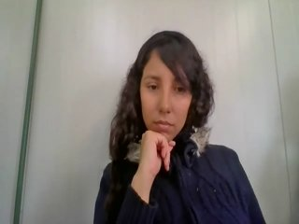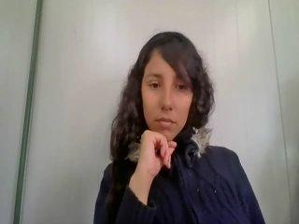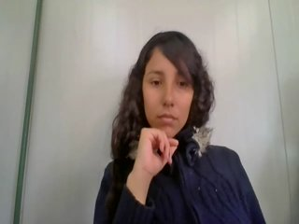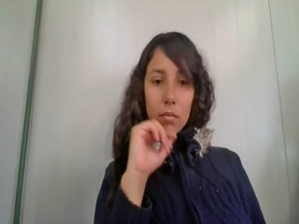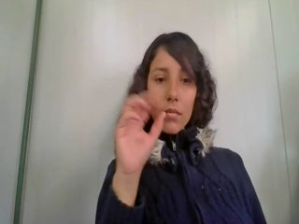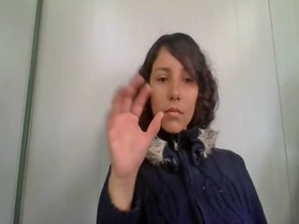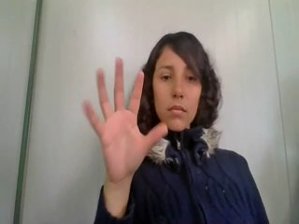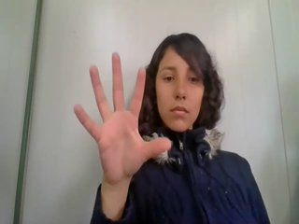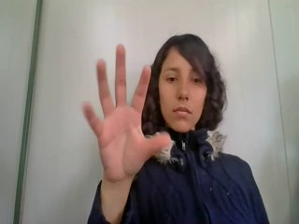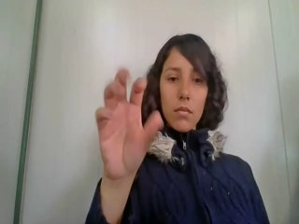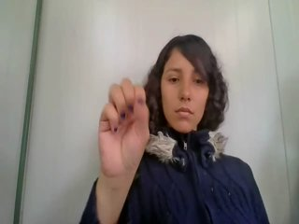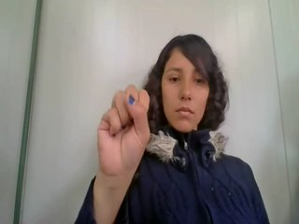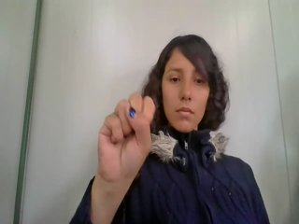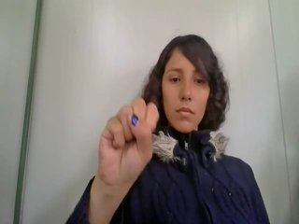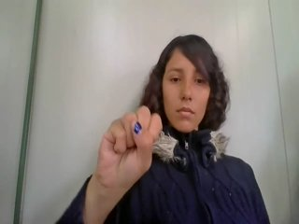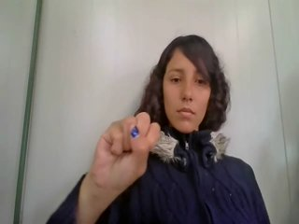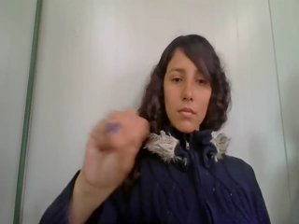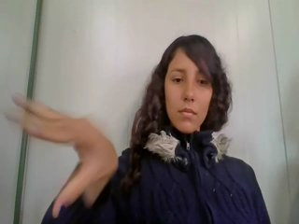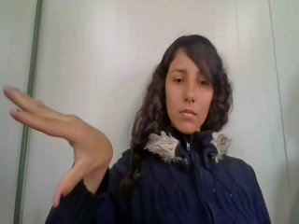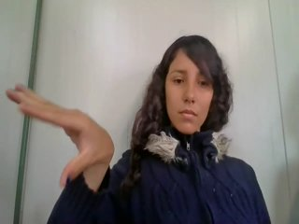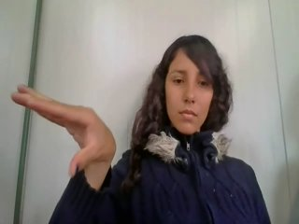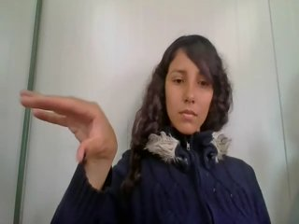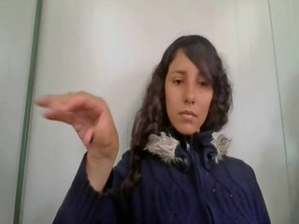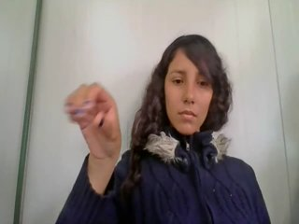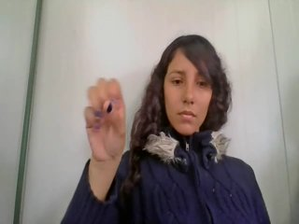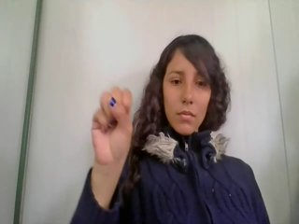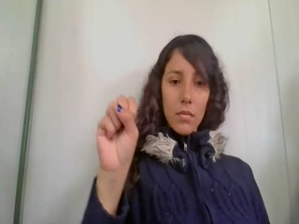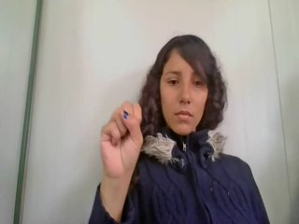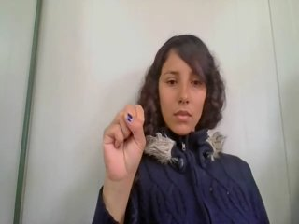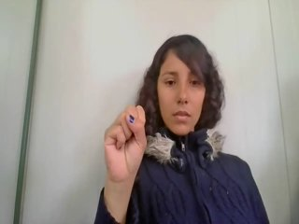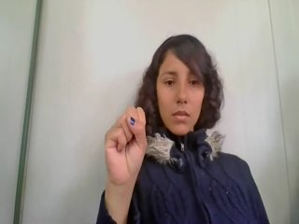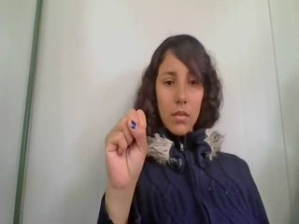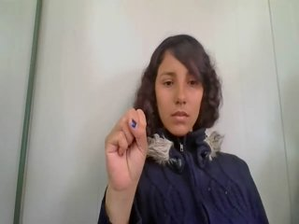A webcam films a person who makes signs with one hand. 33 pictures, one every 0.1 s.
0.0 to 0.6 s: Non-gesture.
0.7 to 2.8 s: On the screen the hand sweeps to the left. The name of the sign: Throw right.
2.9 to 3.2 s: Pointing with two fingers.
